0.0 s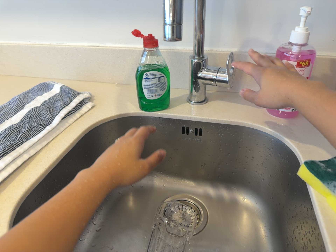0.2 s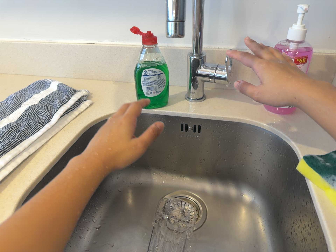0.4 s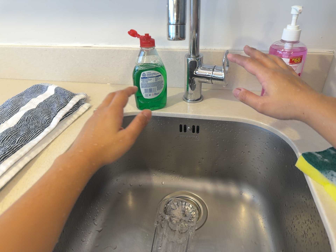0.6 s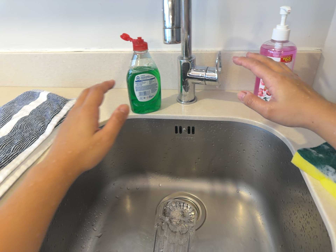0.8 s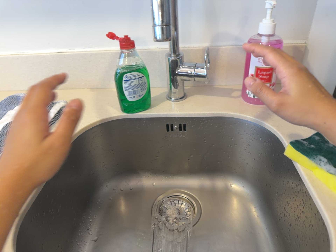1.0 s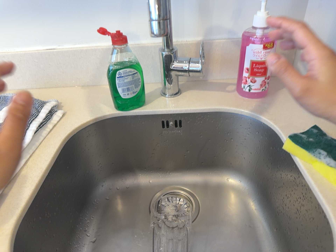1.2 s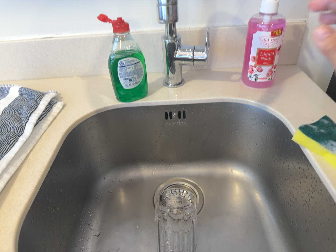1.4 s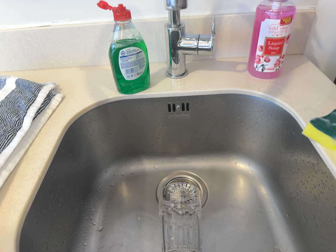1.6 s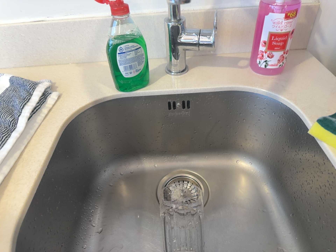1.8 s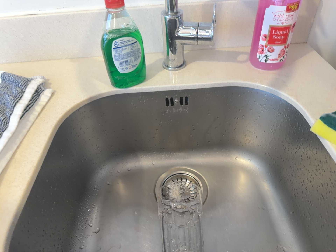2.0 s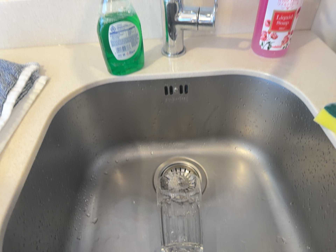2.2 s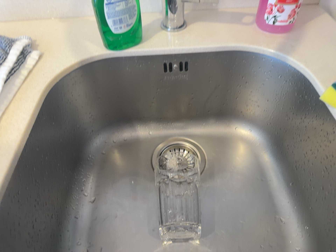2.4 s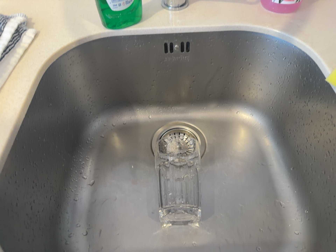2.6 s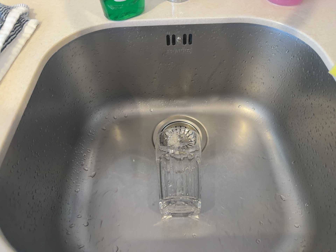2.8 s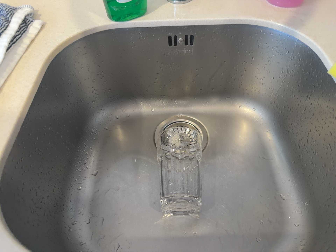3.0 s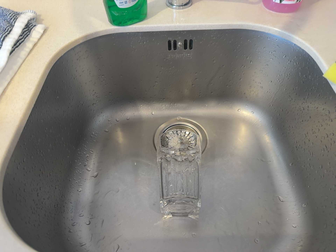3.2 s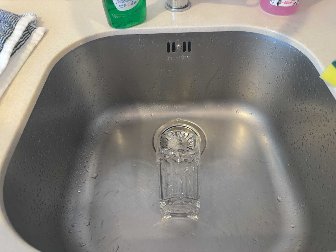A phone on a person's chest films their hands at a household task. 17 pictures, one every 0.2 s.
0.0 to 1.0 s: The camera pans to its right by about 10 degrees. It travels to its left, about 5 cm. It rolls about its line of sight by about 10 degrees, and the scene rotates counterclockwise.
1.0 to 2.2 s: The camera travels forward, about 9 cm, so what stands in front looms larger. Its aim tips toward the bottom of its view by about 15 degrees, and the scene shifts upward.
2.2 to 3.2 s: The camera shifts only a little, or ends up much as it began.
The film runs backward here.
